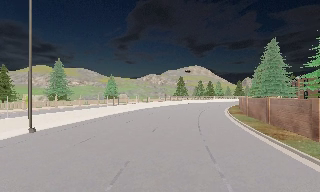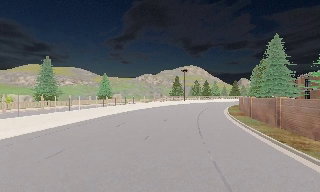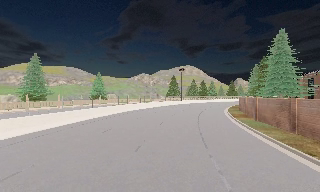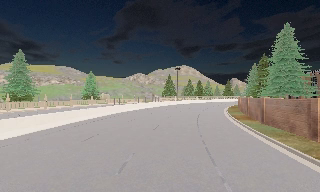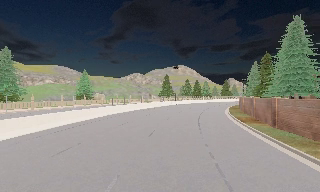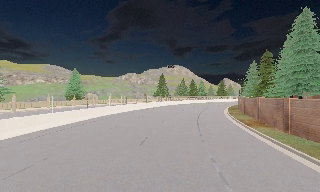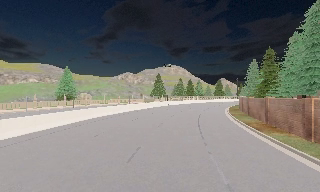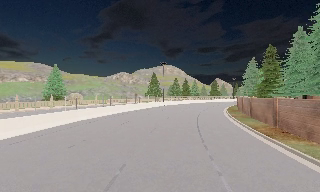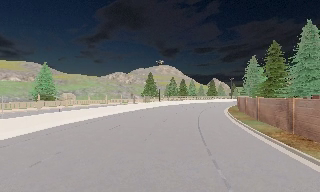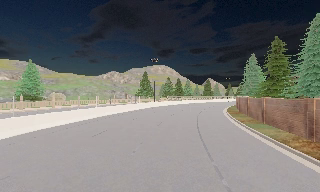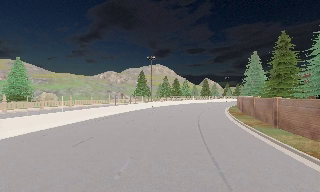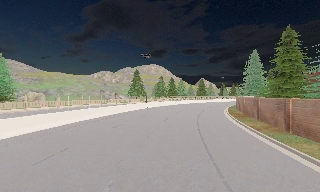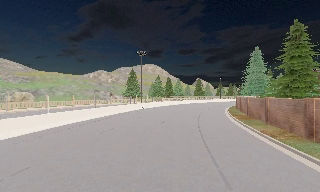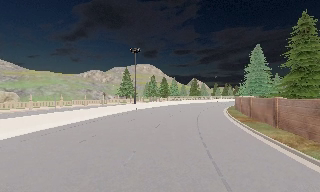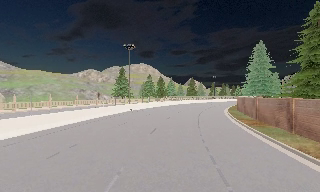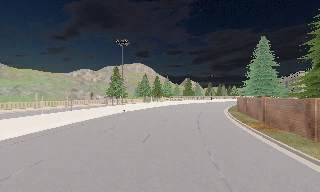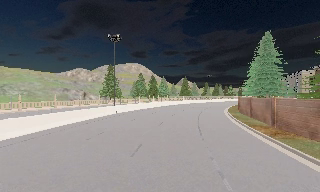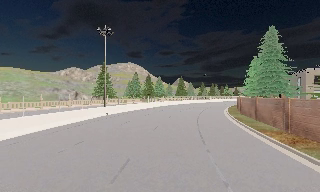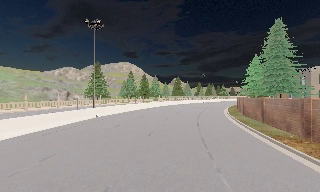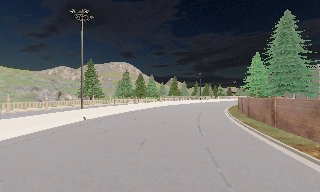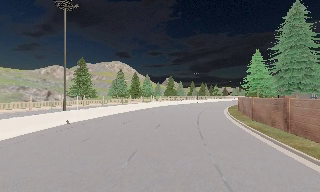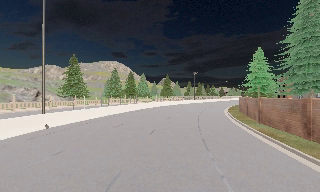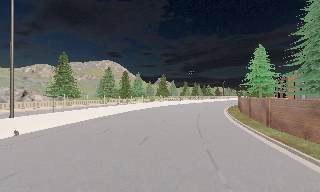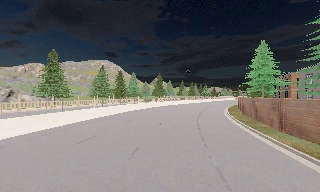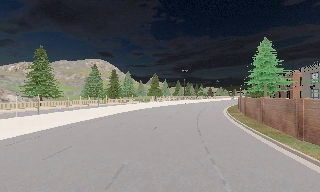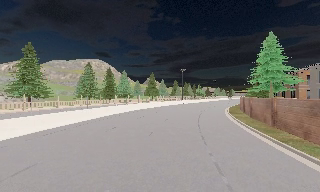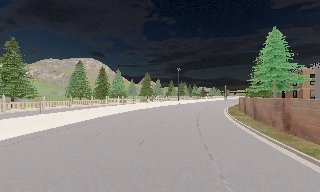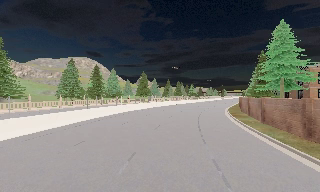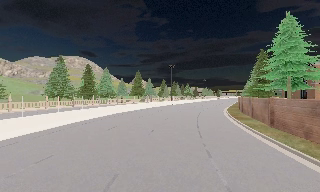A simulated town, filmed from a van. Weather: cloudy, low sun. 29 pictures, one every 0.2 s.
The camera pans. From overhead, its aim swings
clockwise.
The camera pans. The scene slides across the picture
to the left.
0.0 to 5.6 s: The scene slides to the left, as the camera pans about 40 degrees to its right. It travels forward, about 60 m.
The film runs forward here.
